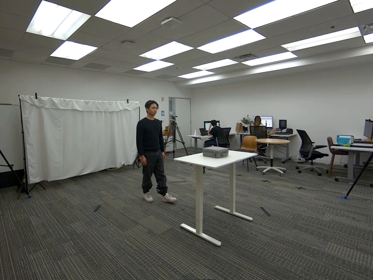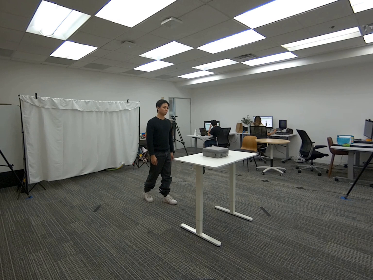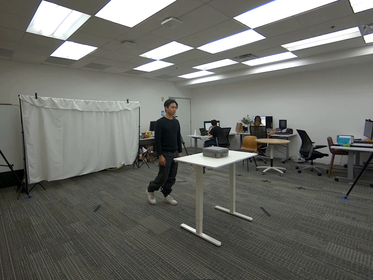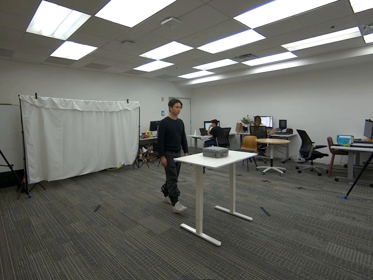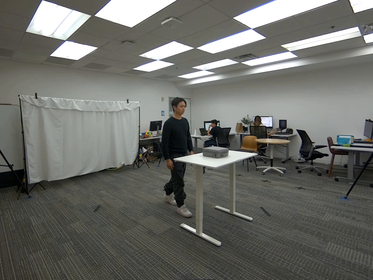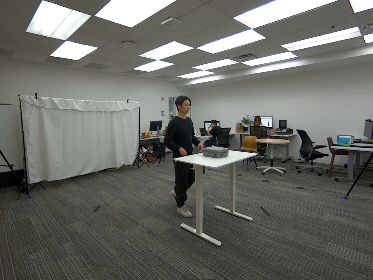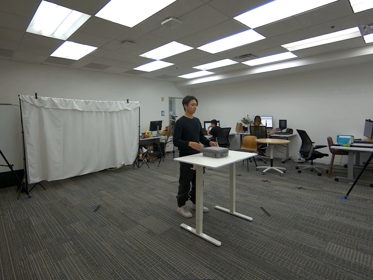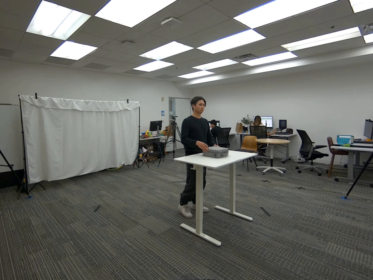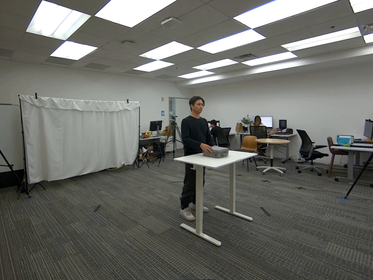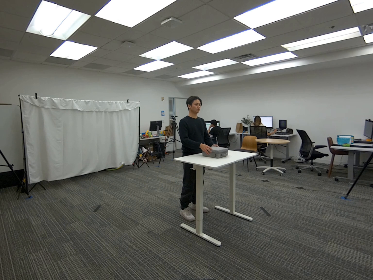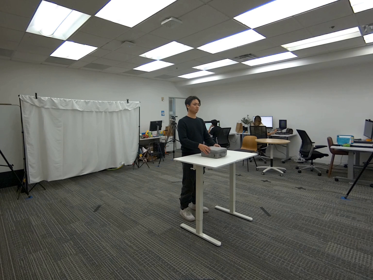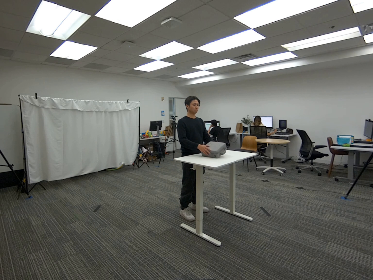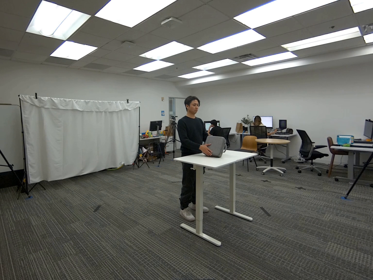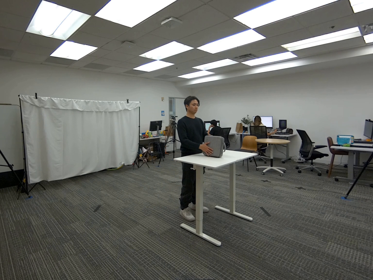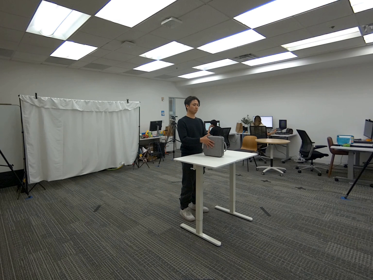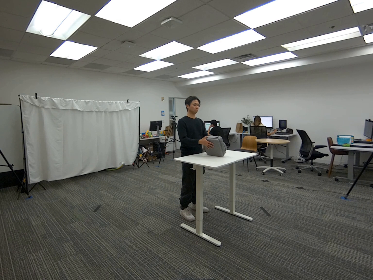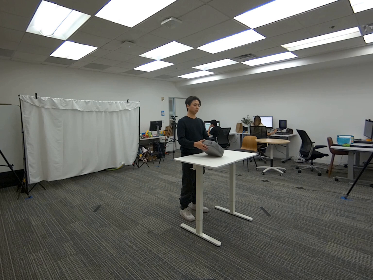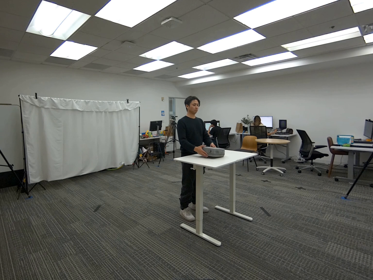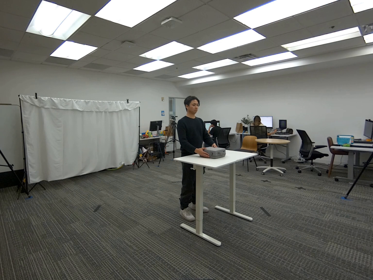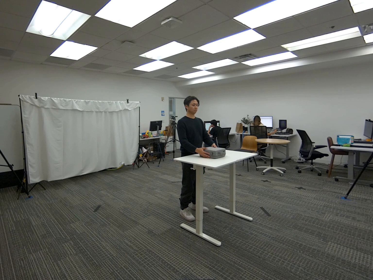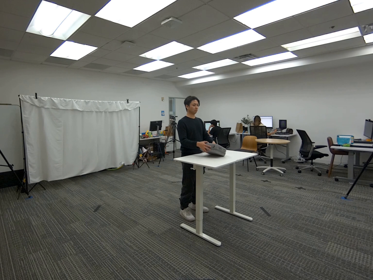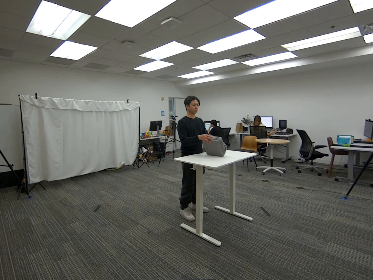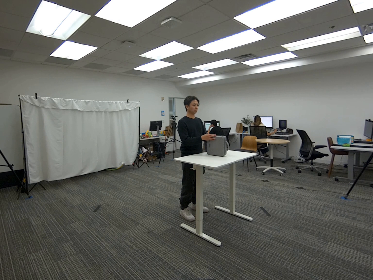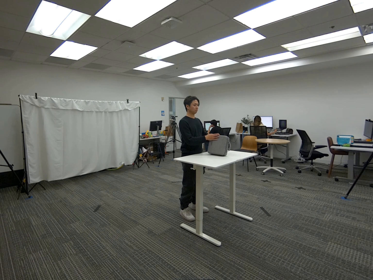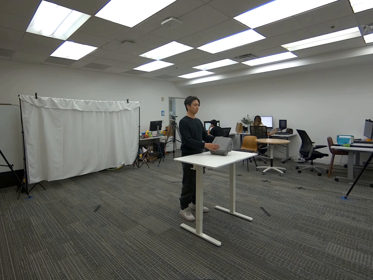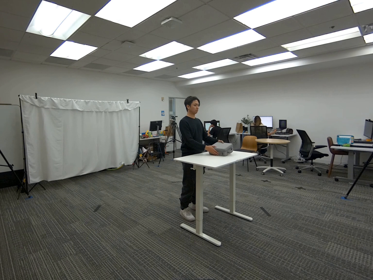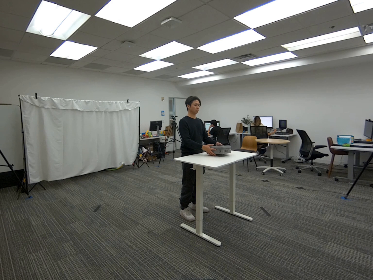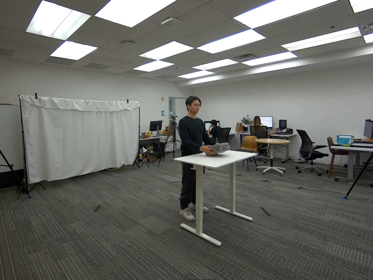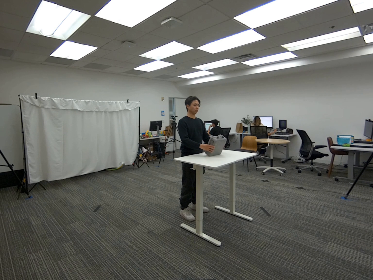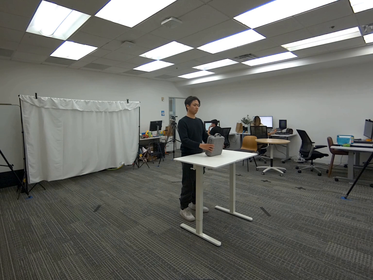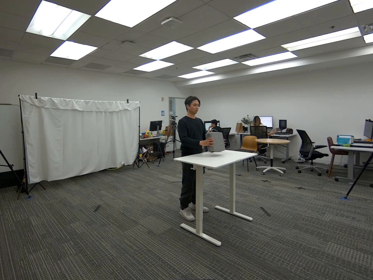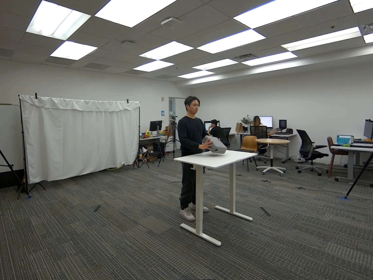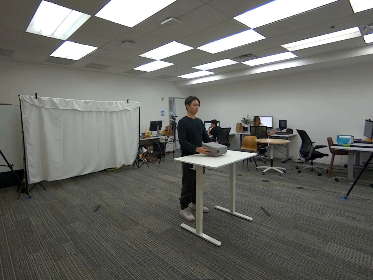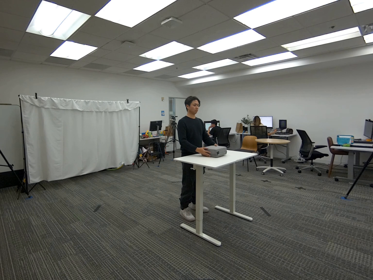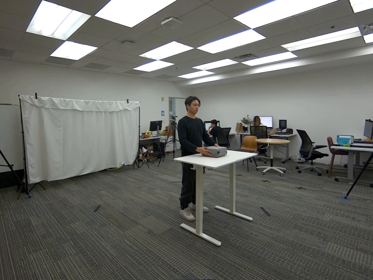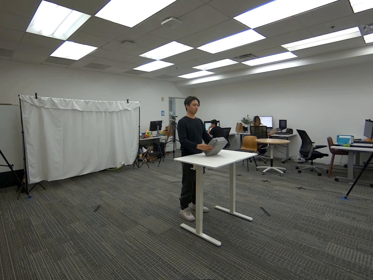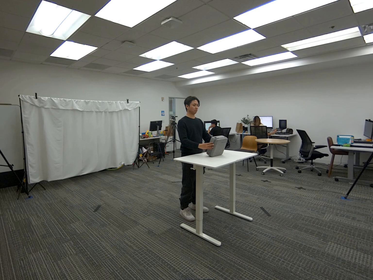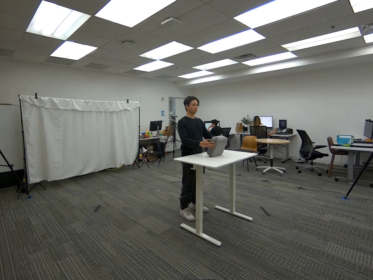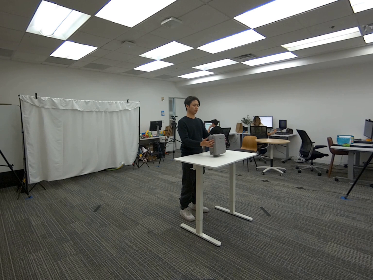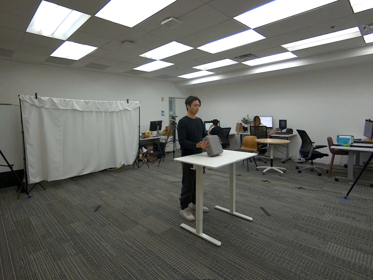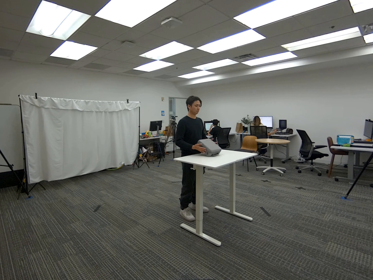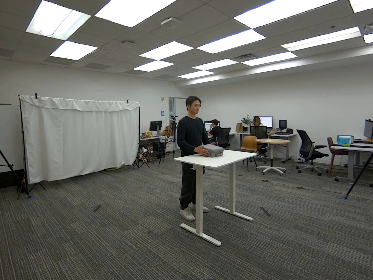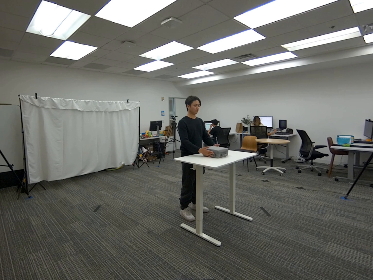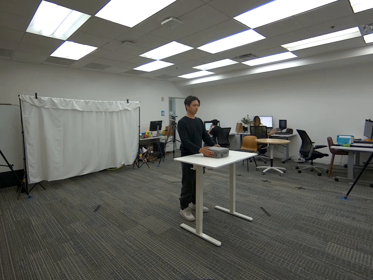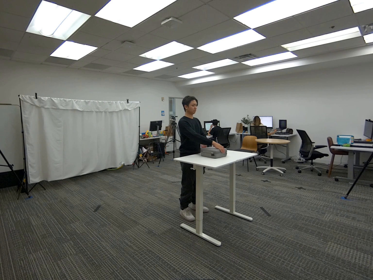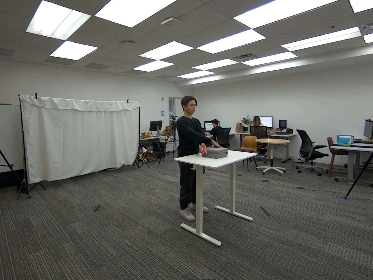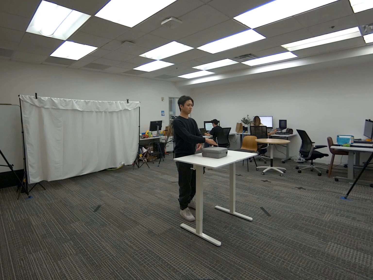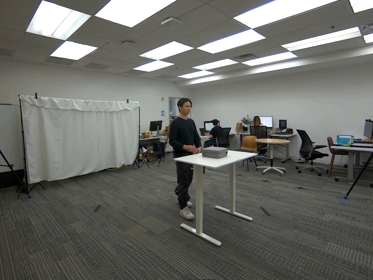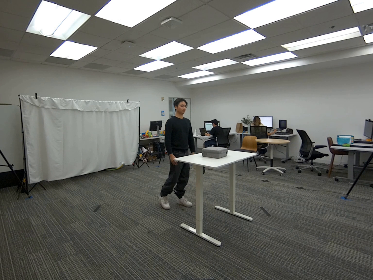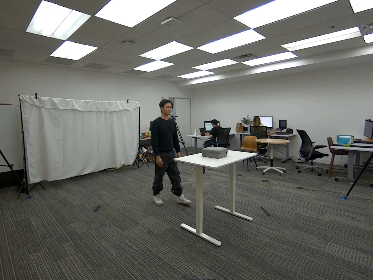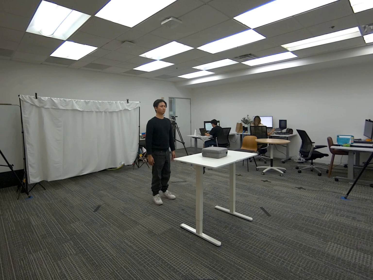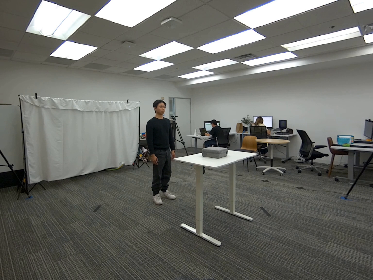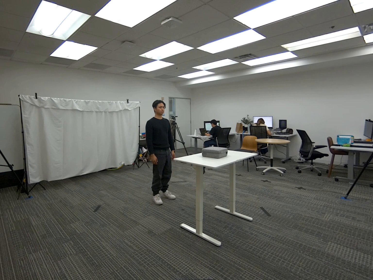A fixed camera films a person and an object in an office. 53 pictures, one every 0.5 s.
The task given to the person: Walk to the gray case on the white desk. Place both hands on the case and maintain continuous contact throughout the interaction. Using both hands together, rotate the case on all surface of the desk until the end of the sequence.
